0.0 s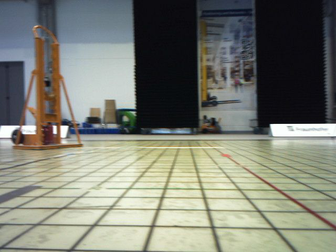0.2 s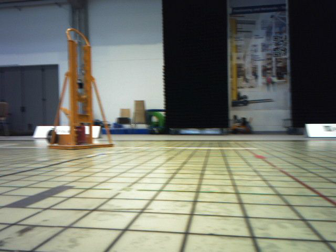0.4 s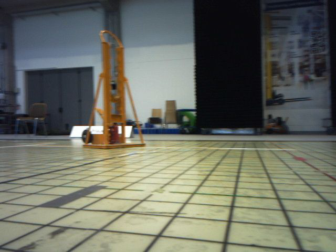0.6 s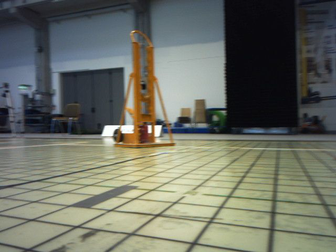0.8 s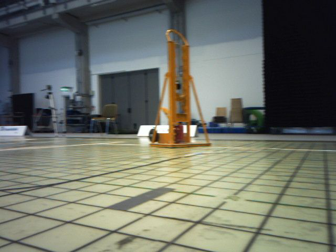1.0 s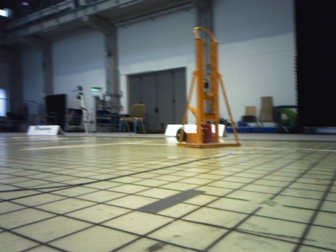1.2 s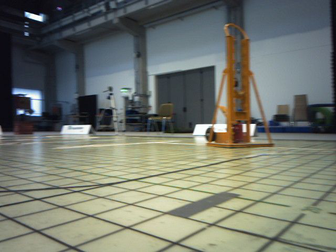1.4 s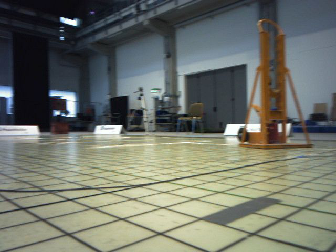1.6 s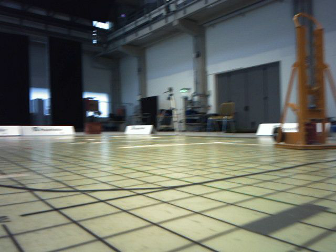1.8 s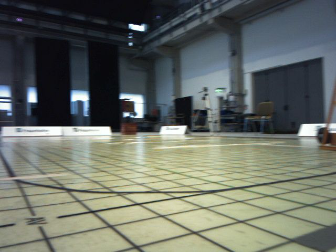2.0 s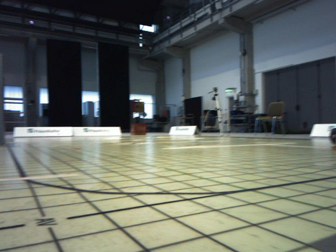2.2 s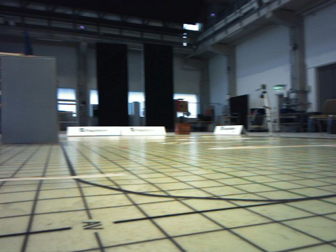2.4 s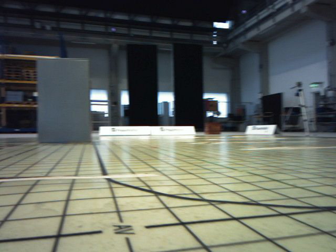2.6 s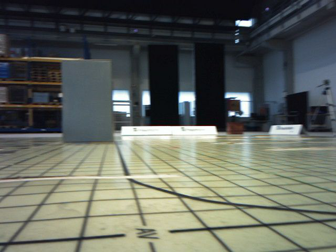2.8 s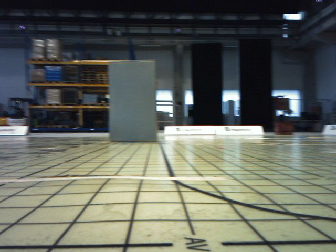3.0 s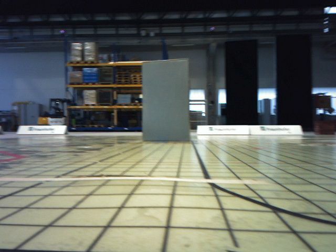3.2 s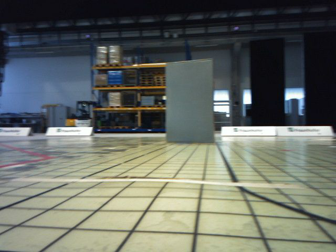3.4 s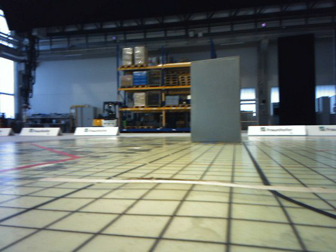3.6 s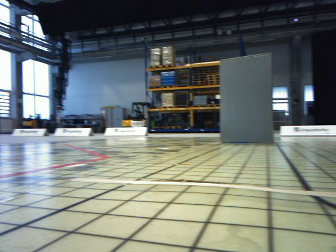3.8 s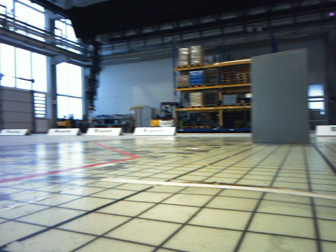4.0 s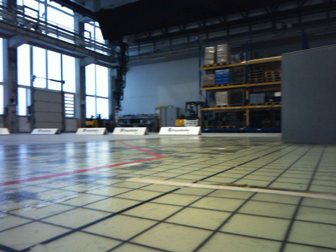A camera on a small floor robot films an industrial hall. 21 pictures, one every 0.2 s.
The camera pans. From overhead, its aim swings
counterclockwise.
The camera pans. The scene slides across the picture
to the right.
0.0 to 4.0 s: The camera pans to its left, which is counterclockwise from overhead, by about 115 degrees. It travels forward, about 0.7 m.
The film runs forward here.
